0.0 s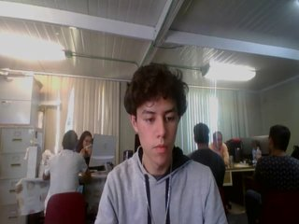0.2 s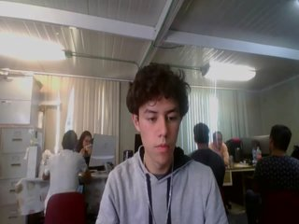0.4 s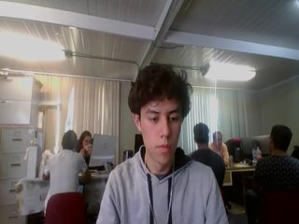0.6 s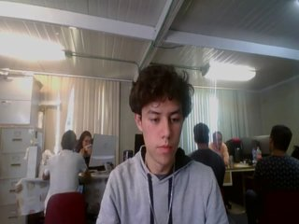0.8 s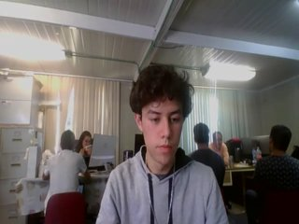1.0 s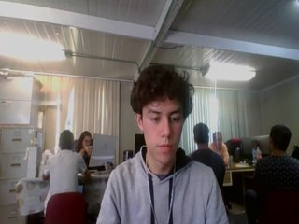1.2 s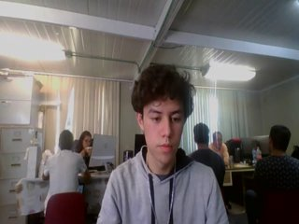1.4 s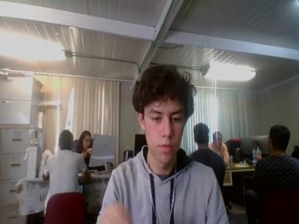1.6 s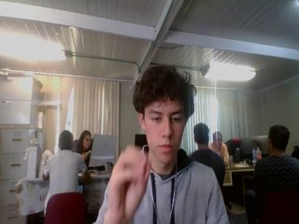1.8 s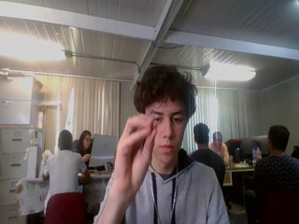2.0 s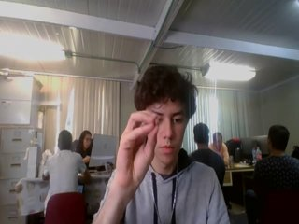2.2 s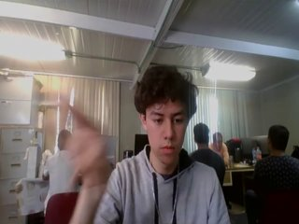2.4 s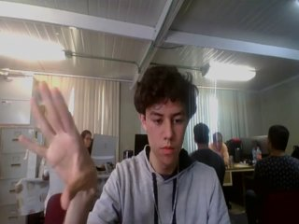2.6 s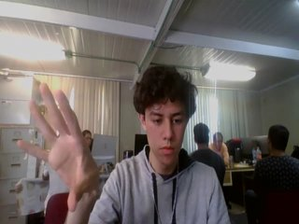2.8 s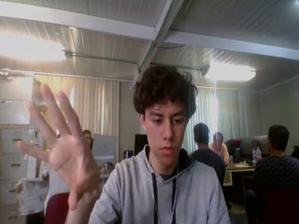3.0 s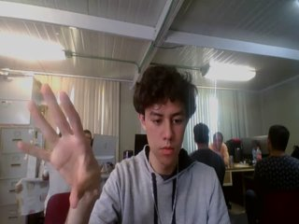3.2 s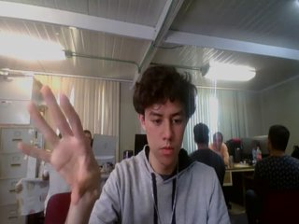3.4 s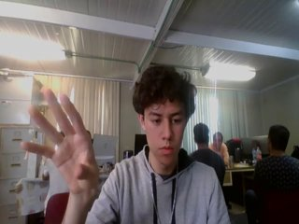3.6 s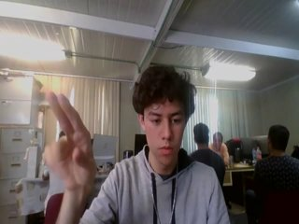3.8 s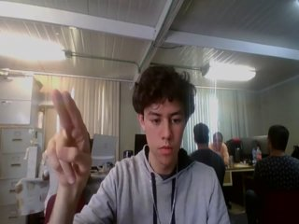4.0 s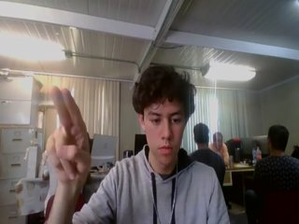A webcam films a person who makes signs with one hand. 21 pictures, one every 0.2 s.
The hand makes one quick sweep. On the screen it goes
to the left.
0.0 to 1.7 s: Non-gesture.
1.8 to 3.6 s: On the screen the hand sweeps to the left. The name of the sign: Throw right.
3.7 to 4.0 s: Pointing with two fingers.
